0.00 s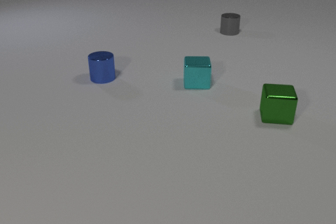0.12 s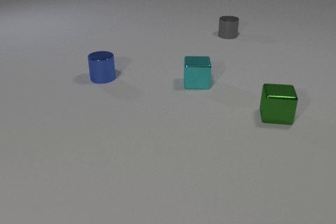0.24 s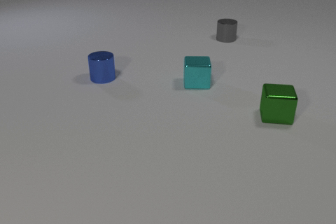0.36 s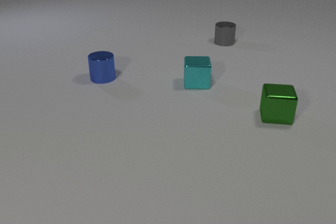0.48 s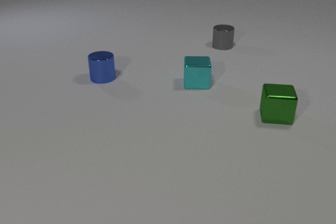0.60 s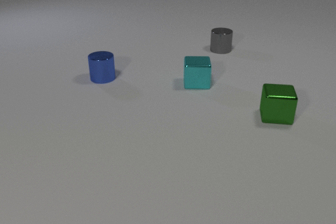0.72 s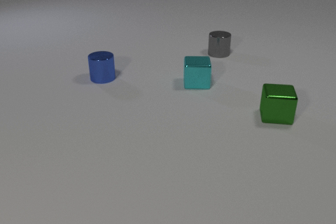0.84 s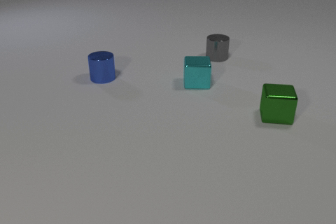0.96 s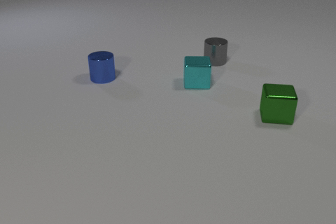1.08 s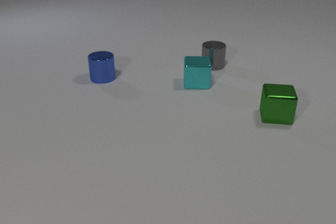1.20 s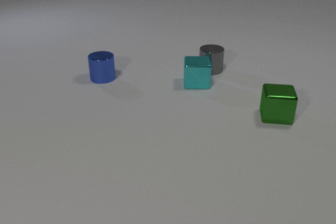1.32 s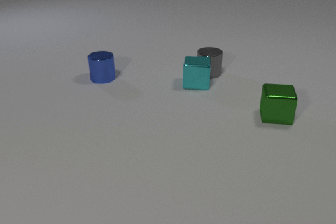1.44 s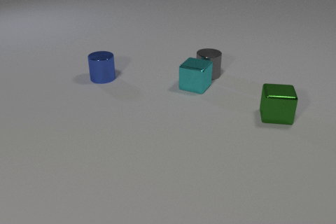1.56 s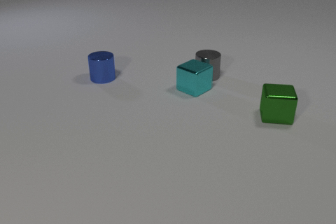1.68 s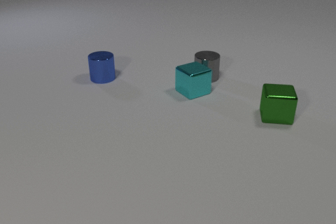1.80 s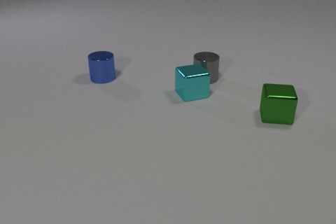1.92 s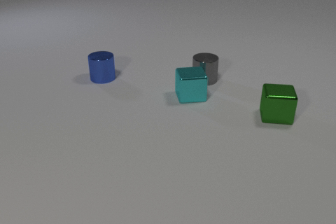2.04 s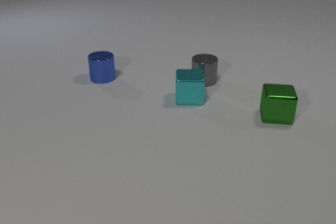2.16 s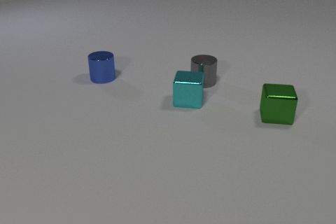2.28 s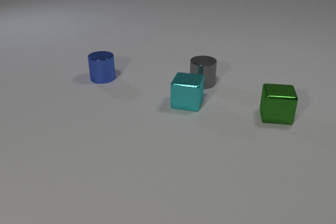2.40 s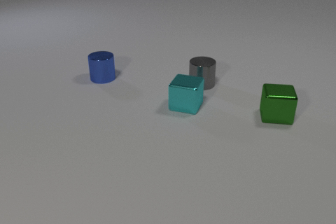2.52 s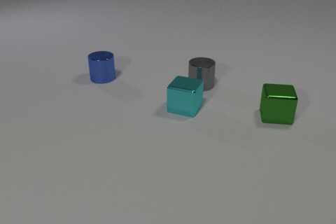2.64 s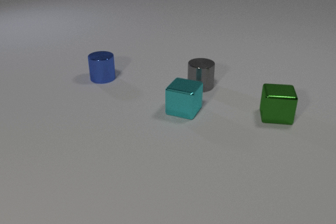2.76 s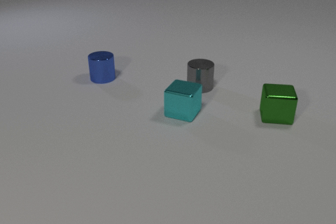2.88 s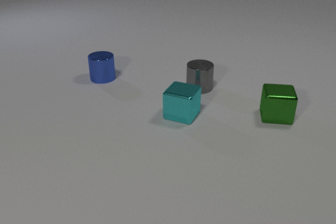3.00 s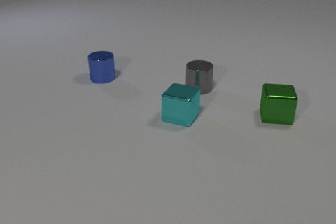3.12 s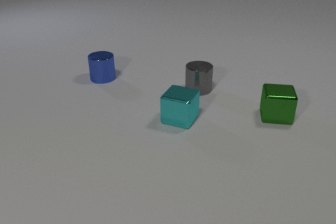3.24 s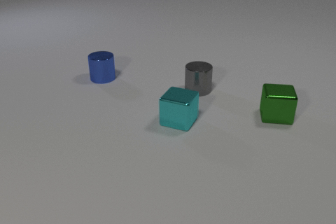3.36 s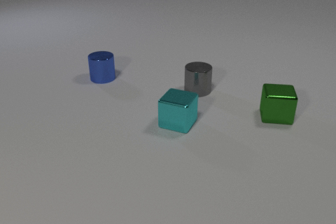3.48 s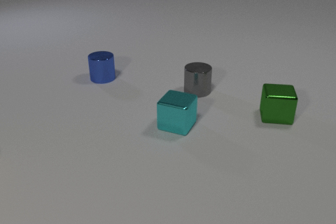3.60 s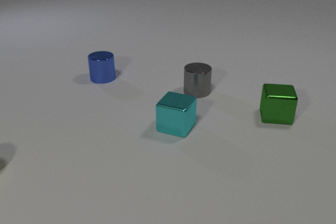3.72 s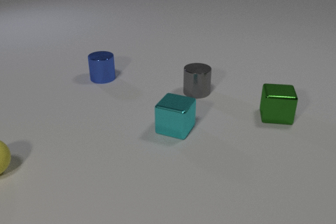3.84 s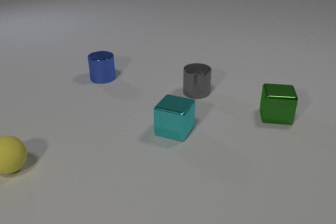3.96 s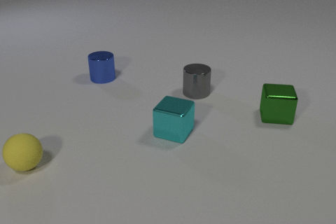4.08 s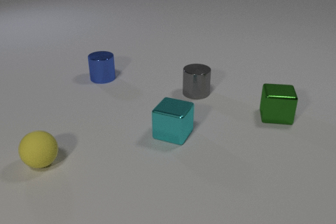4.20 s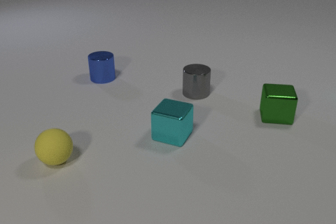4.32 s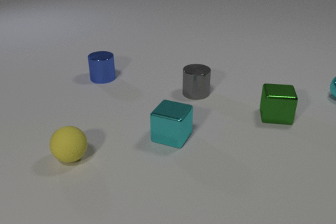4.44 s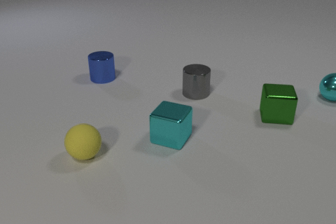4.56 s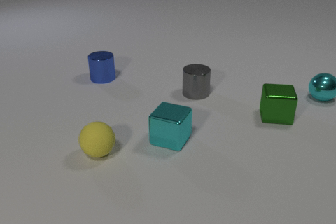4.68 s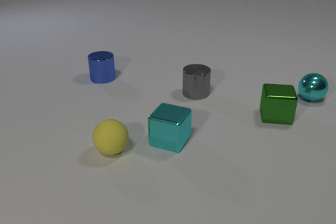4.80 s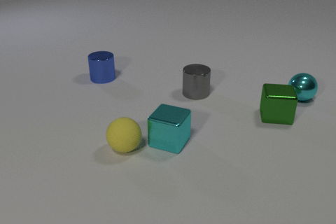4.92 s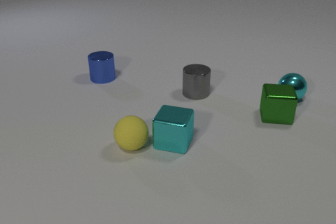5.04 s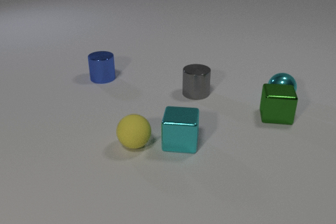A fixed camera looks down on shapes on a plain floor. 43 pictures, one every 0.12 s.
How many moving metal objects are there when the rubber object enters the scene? 2.
What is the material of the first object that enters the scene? rubber.
How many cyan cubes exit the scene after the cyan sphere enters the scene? 0.
0.00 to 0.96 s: The gray metal cylinder slides toward the camera.
0.96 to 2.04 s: The gray metal cylinder slides toward the camera. The cyan metal cube slides toward the camera, spins clockwise seen from above by about 90 degrees, its near face sliding to the left. The gray metal cylinder and the cyan metal cube collide.
2.04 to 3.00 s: The gray metal cylinder slides toward the camera. The cyan metal cube slides toward the camera, spins clockwise seen from above by about 30 degrees, its near face sliding to the left.
3.00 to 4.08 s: The gray metal cylinder slides toward the camera. The cyan metal cube slides toward the camera. The yellow rubber sphere comes in at the left edge, rolls to the right.
4.08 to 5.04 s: The cyan metal cube slides toward the camera and to the right. The cyan metal sphere comes in at the right edge, rolls to the left. The yellow rubber sphere rolls to the right. The cyan metal cube and the yellow rubber sphere collide.
